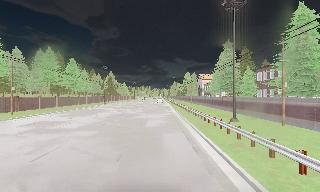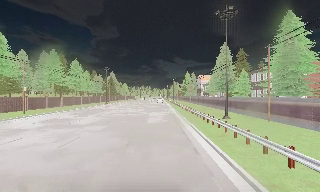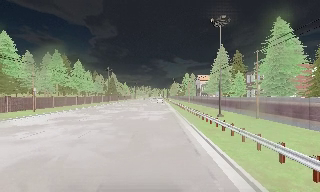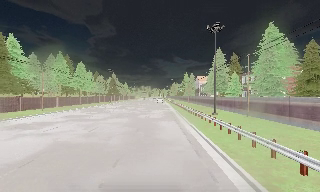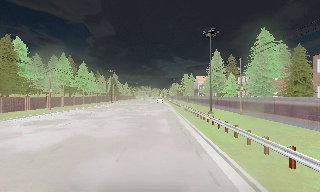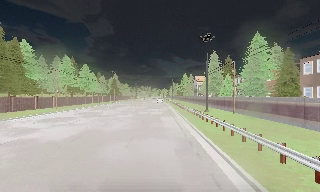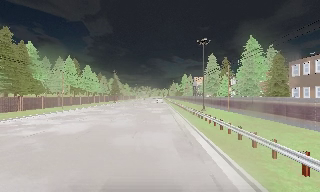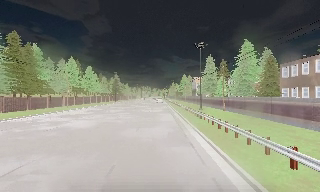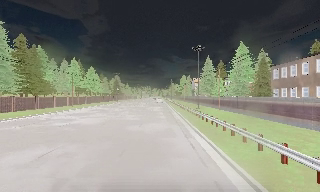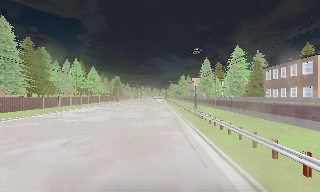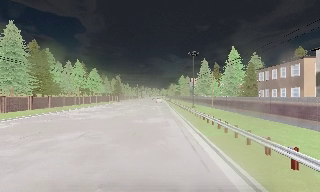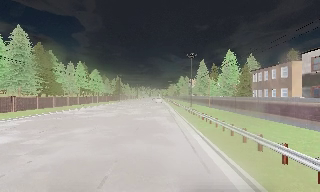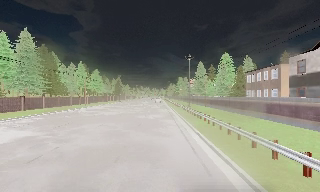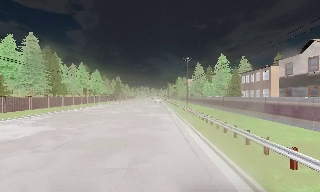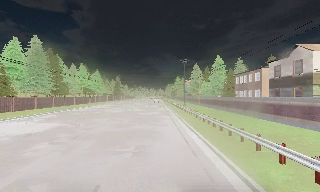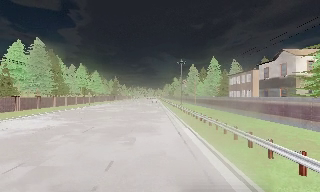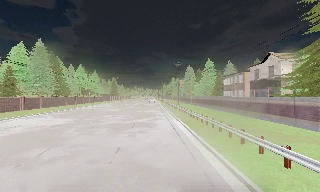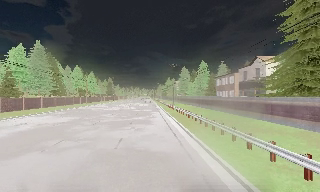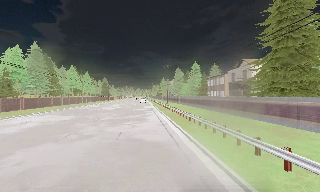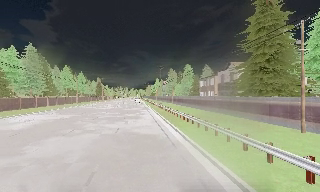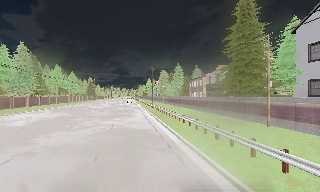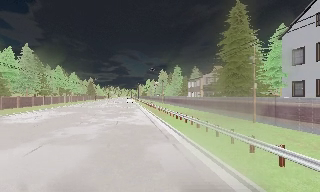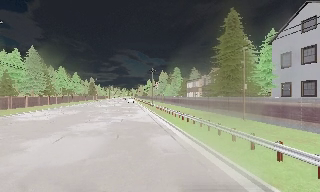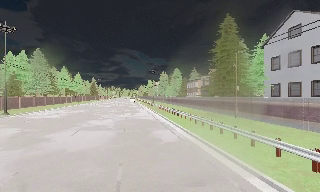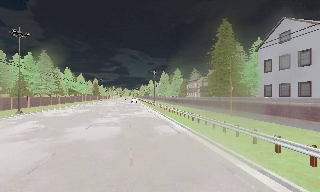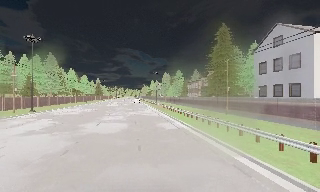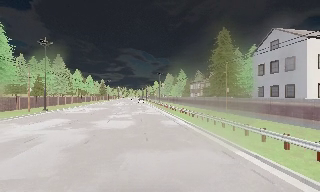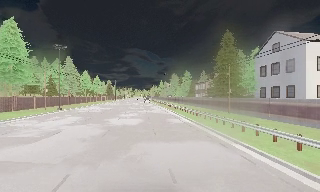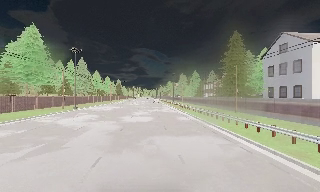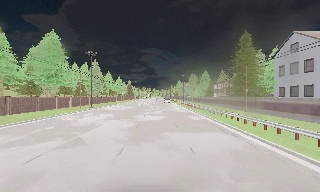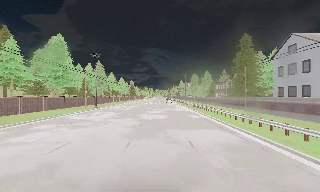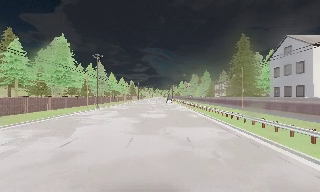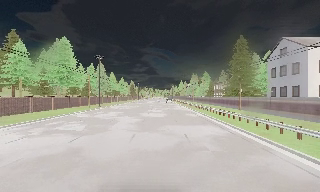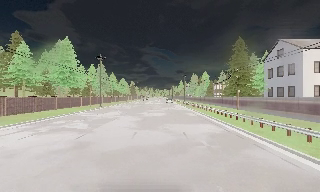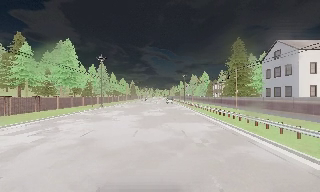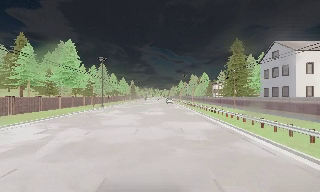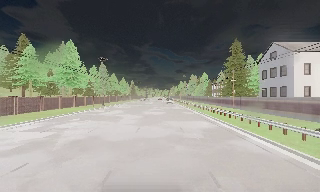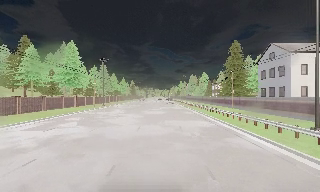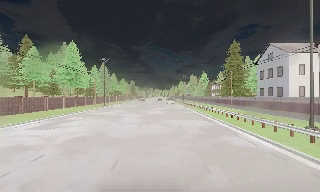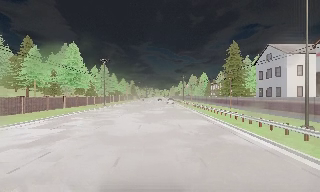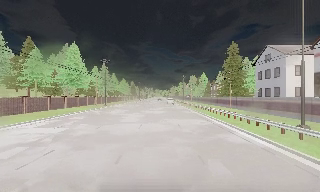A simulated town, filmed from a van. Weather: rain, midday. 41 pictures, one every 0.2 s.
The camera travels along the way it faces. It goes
backward.
0.0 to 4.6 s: The camera pans to its right, which is clockwise from overhead, by about 10 degrees. It travels backward, about 40 m, so what stands in front gets smaller.
4.6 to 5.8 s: The camera pans to its left, which is counterclockwise from overhead, by about 10 degrees. It travels backward, about 9 m, so what stands in front gets smaller.
5.8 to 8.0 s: The camera travels backward, about 7 m, so what stands in front gets smaller. It loses speed.
The film runs backward here.
